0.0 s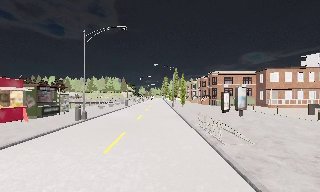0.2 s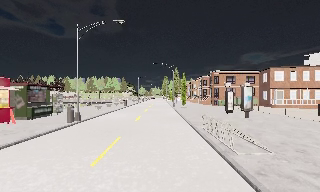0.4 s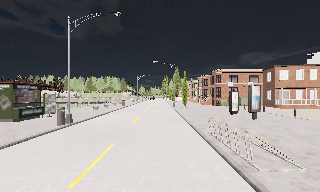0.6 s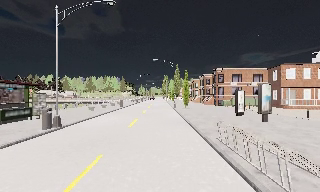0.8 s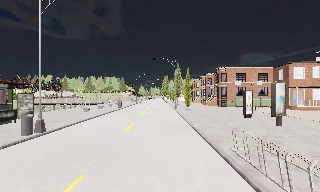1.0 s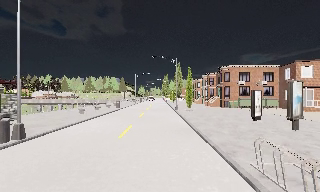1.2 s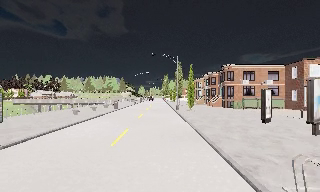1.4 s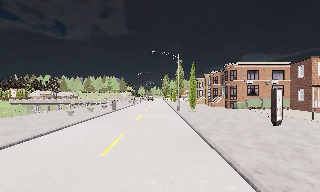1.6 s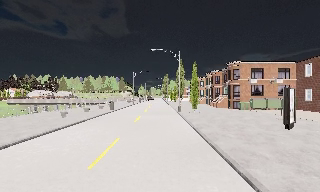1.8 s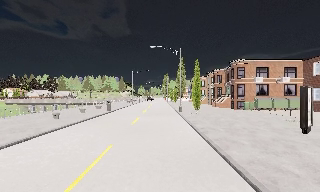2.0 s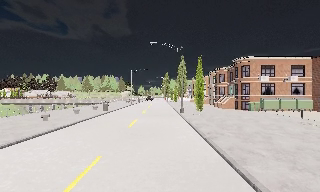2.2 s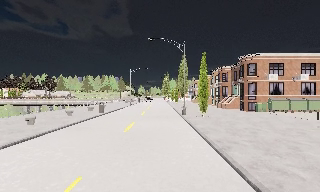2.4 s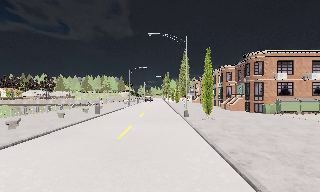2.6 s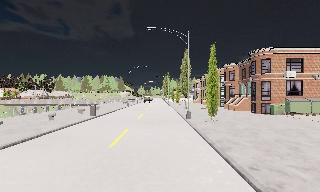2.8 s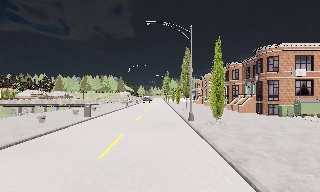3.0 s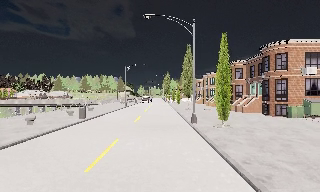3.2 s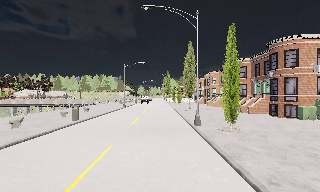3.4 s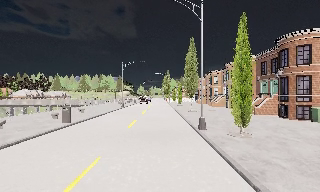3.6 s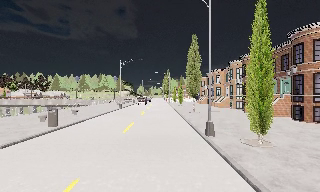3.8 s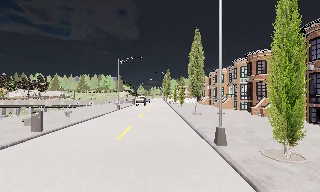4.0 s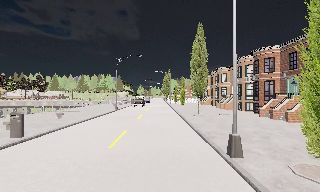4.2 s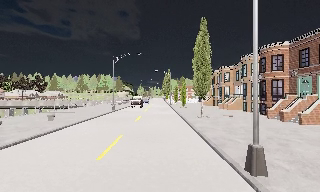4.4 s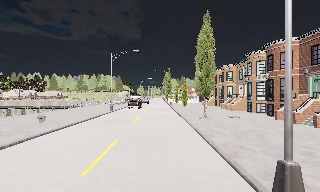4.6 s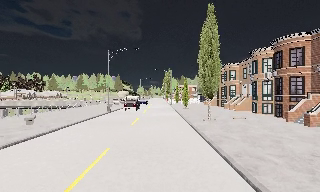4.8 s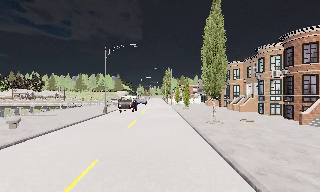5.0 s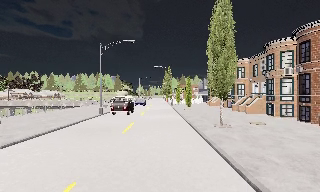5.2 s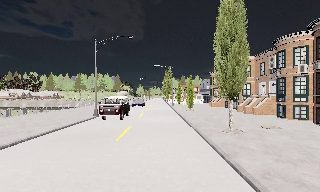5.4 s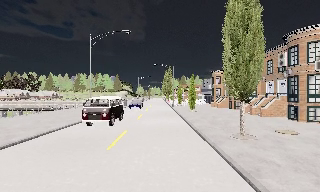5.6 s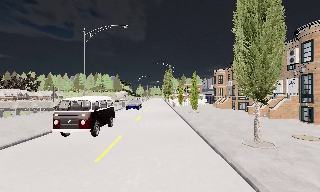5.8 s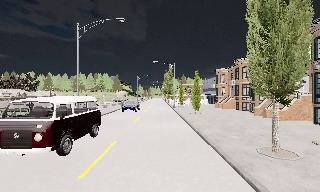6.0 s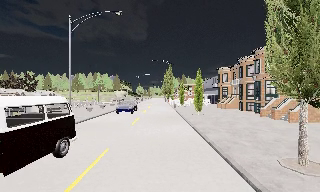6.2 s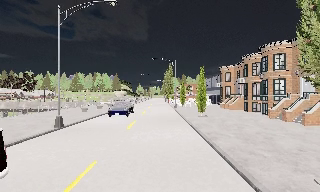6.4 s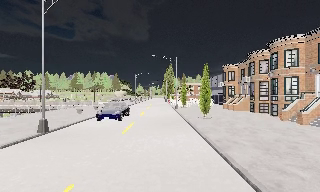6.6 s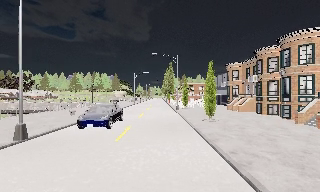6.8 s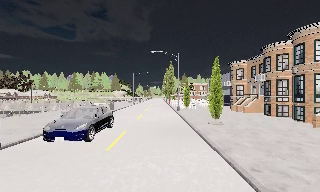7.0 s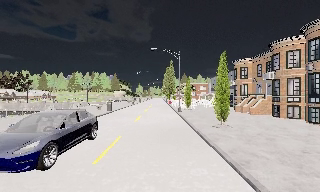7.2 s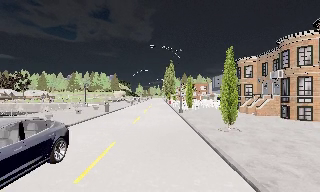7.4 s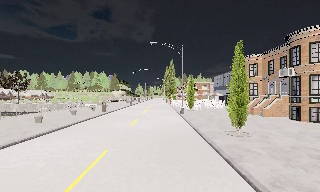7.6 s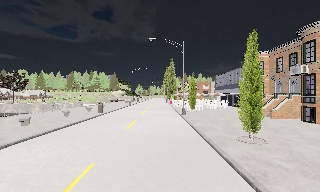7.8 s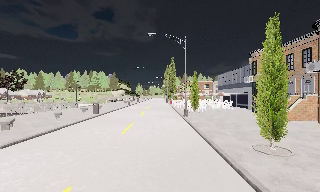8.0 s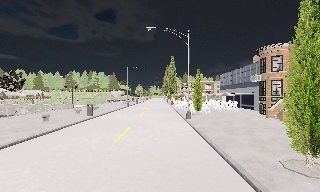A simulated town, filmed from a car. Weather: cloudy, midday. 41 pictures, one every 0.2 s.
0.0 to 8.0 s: The camera travels forward, about 50 m, so what stands in front looms larger.
The film runs forward here.
